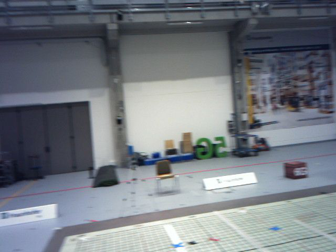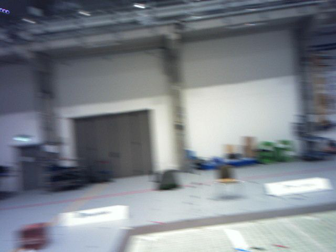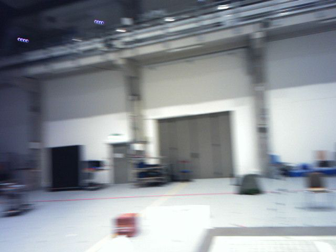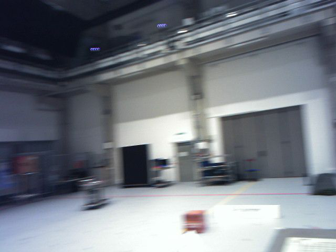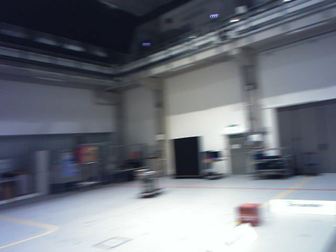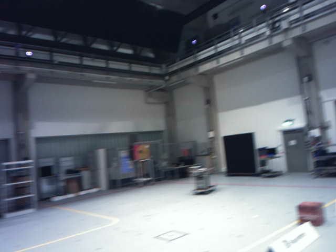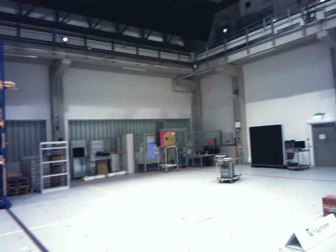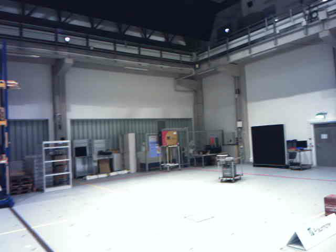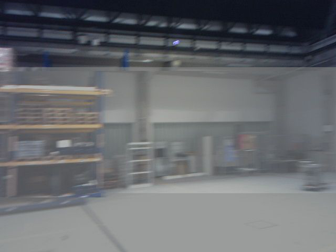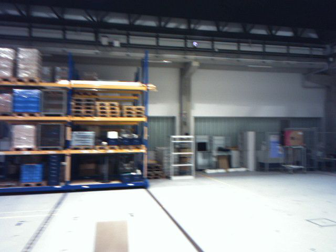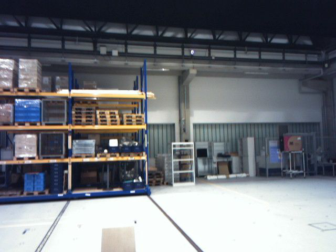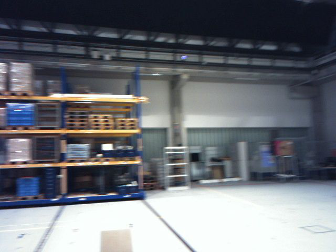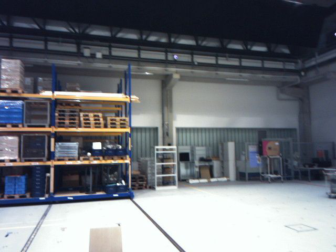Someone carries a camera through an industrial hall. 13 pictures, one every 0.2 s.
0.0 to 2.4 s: The camera swings to its left by about 80 degrees, and the scene slides to the right. It travels backward, about 1.8 m.
The film runs backward here.
